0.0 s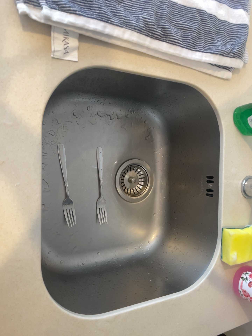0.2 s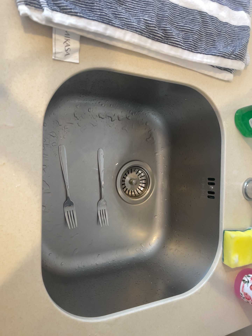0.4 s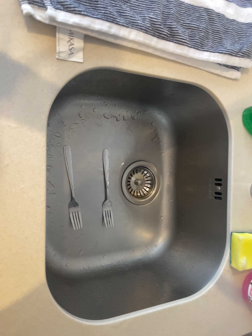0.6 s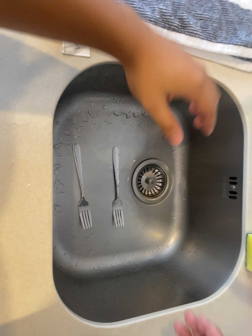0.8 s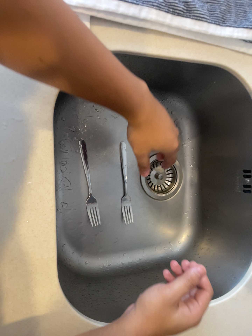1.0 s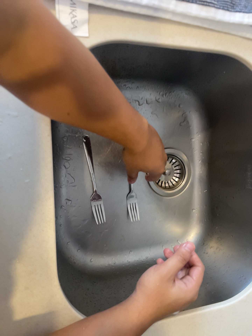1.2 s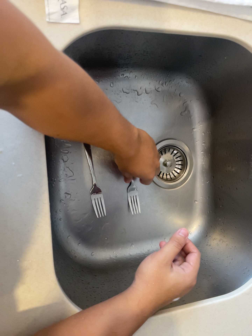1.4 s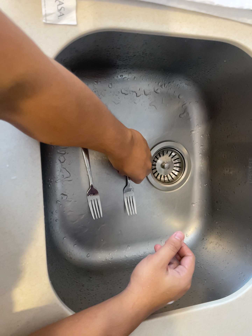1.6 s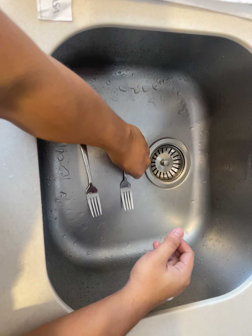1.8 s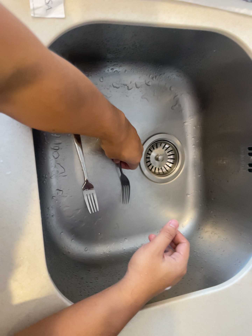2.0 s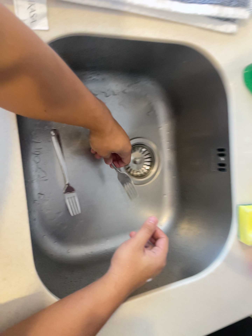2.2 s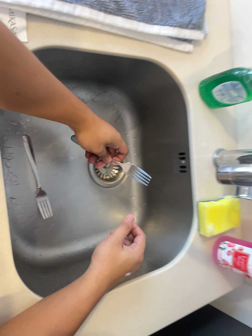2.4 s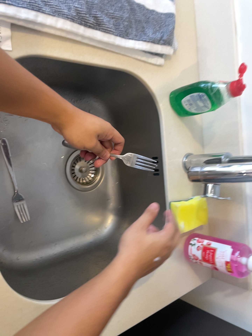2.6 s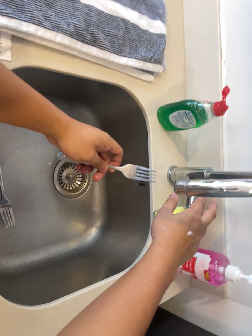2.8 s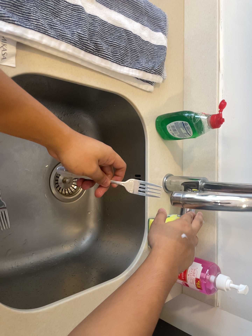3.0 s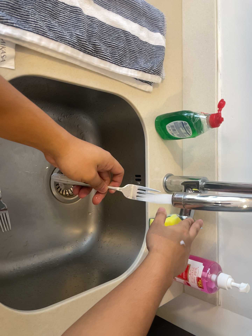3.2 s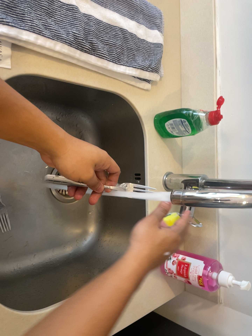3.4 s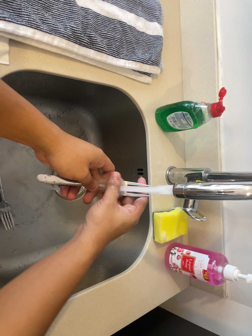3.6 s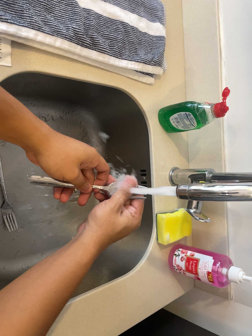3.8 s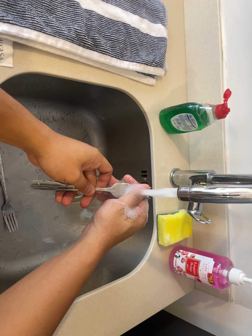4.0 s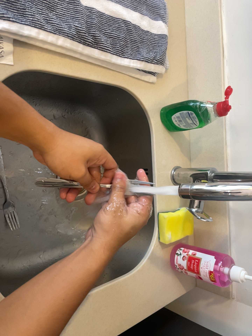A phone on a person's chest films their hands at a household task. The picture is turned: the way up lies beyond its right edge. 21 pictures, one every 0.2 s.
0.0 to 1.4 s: The camera pans to its left by about 10 degrees. It travels forward and to its right, about 9 cm, so what stands in front looms larger.
1.4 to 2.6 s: The camera swings to its right by about 25 degrees, and the scene slides to the left. It travels backward, about 14 cm, so what stands in front gets smaller.
2.6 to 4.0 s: The camera shifts only a little, or ends up much as it began.
The film runs forward here.
